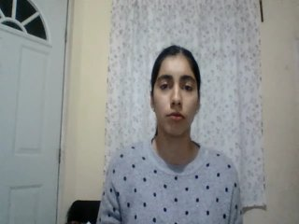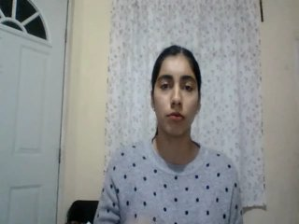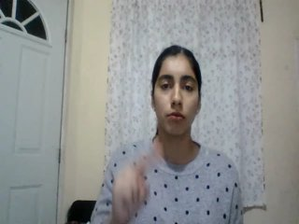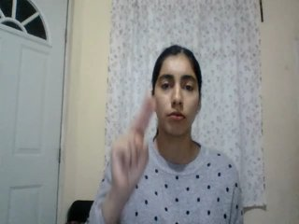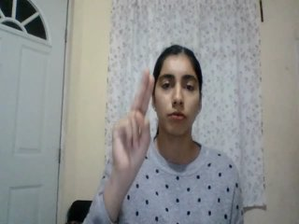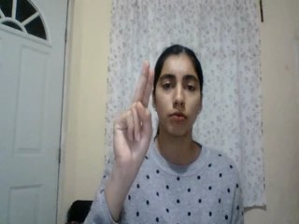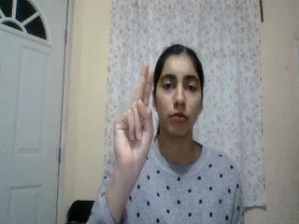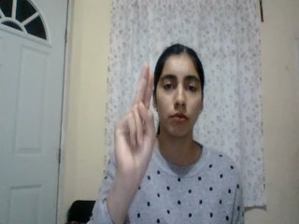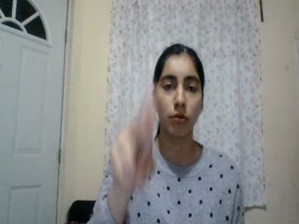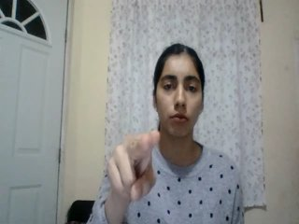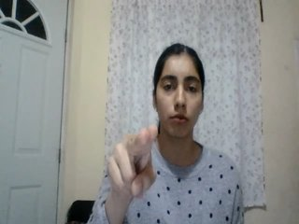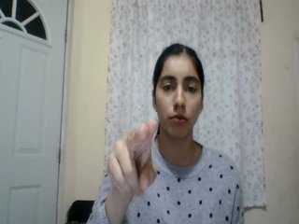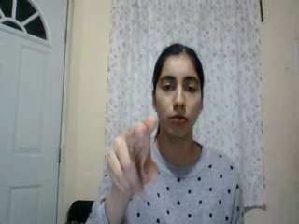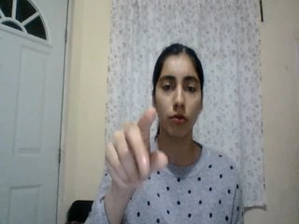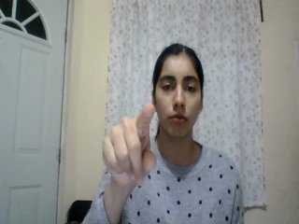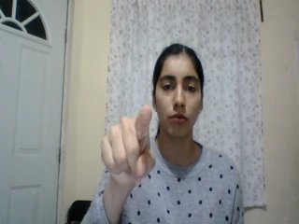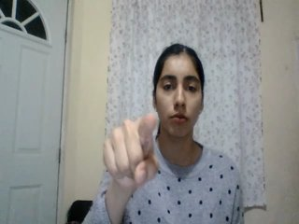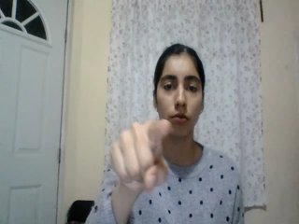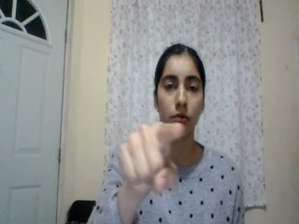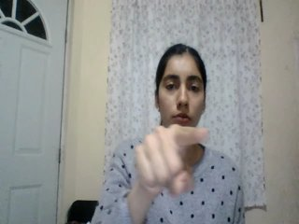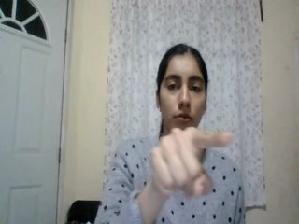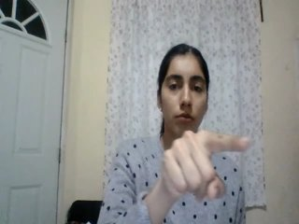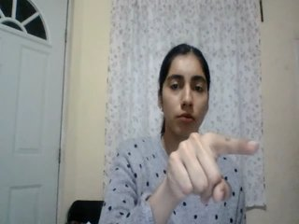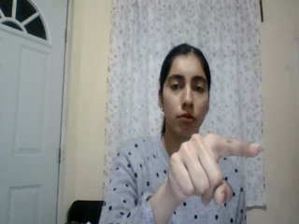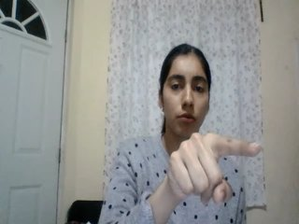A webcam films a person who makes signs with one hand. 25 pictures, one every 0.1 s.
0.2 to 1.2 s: Click with two fingers.
1.3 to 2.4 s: Pointing with one finger.
